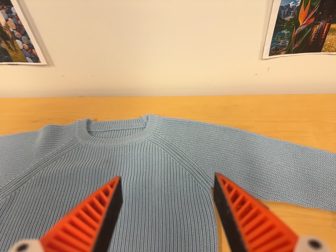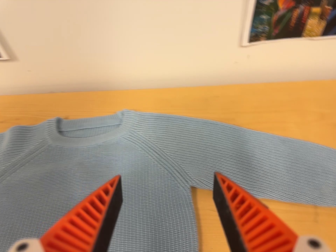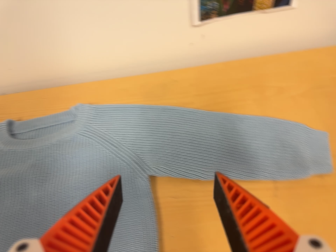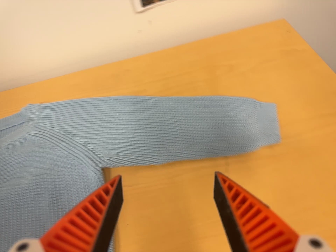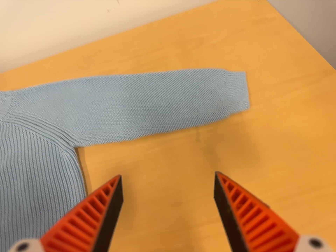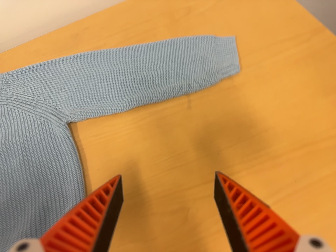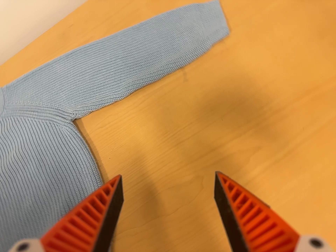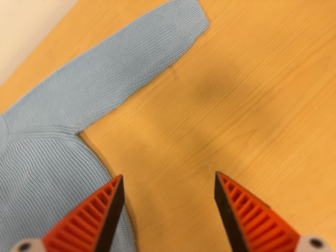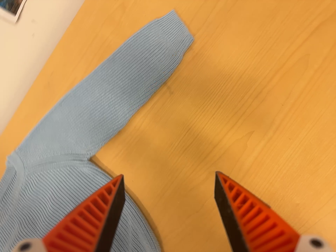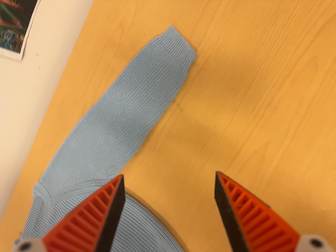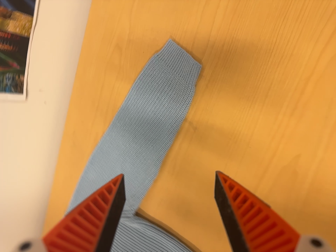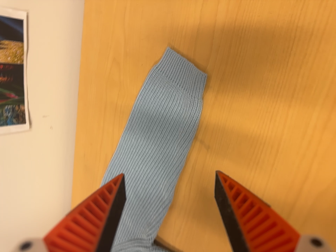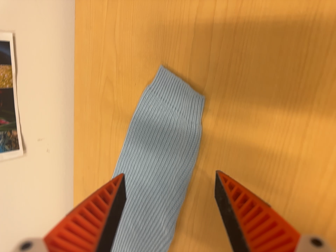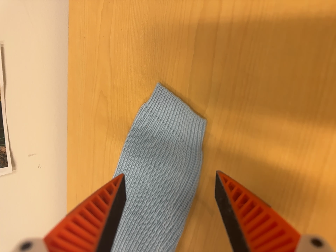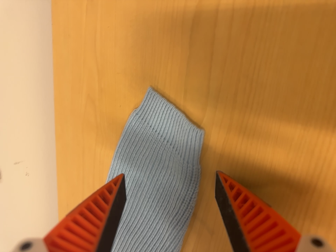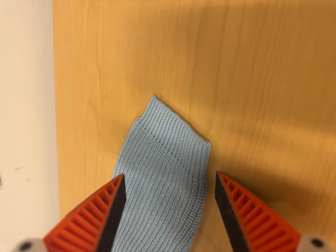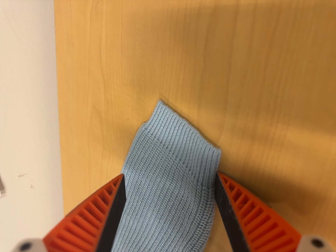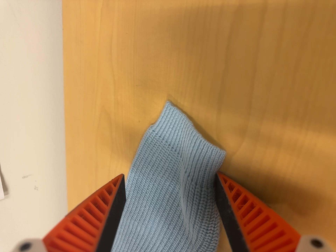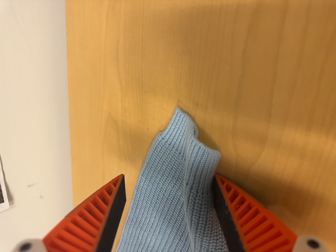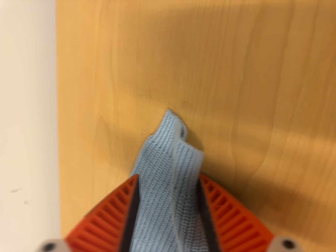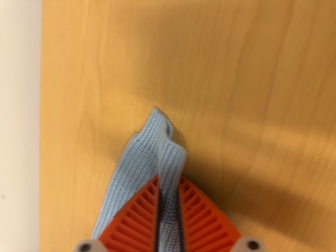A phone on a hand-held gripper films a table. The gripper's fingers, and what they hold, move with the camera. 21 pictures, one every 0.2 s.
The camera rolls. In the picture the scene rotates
counterclockwise.
0.0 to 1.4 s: The camera travels to its right, about 22 cm, so close, fixed things drift to the left. Its aim tips toward the bottom of its view by about 20 degrees, and the scene shifts upward. It rolls about its line of sight by about 45 degrees, and the scene rotates counterclockwise.
1.4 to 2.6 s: The camera pans to its left by about 20 degrees. It travels toward the top of its view and forward, about 26 cm, so close, fixed things drift downward. It rolls about its line of sight by about 35 degrees, and the scene rotates counterclockwise.
2.6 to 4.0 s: The camera travels forward and toward the top of its view, about 10 cm, so what stands in front looms larger.
The film runs forward here.
